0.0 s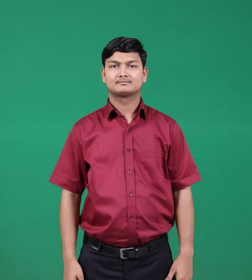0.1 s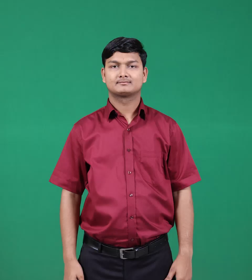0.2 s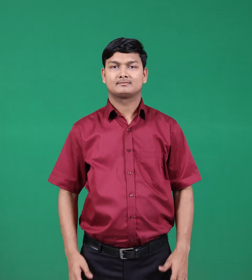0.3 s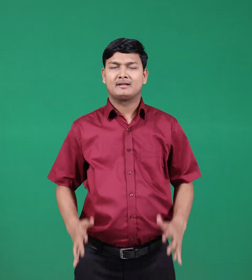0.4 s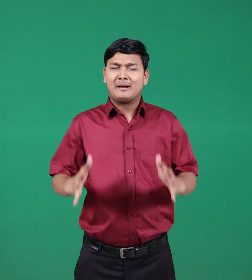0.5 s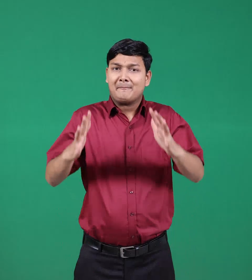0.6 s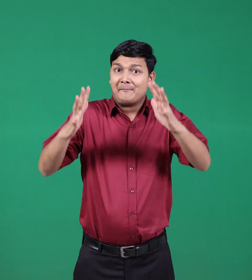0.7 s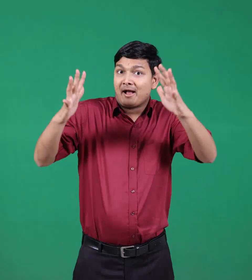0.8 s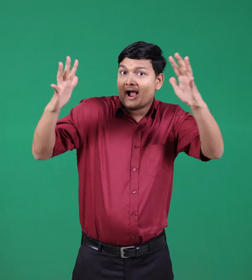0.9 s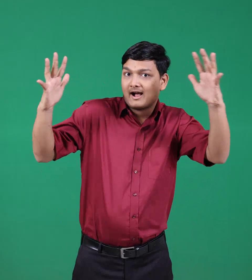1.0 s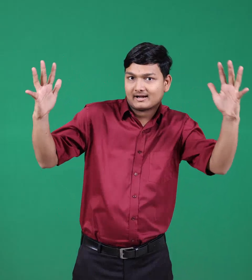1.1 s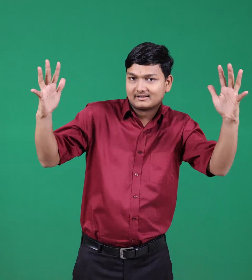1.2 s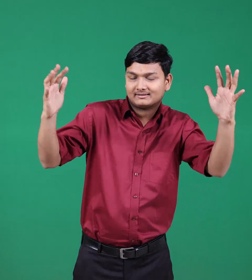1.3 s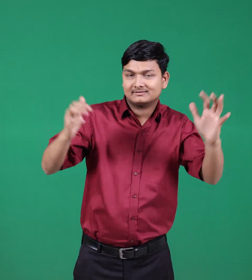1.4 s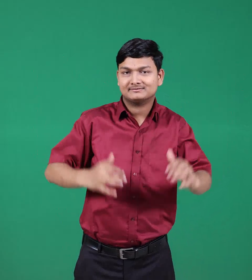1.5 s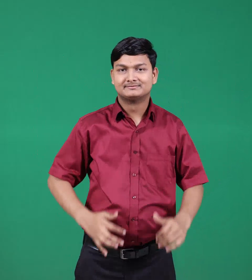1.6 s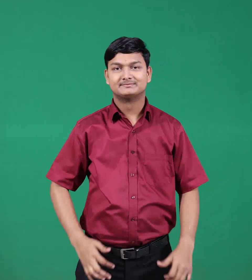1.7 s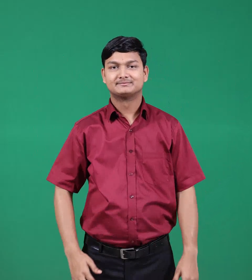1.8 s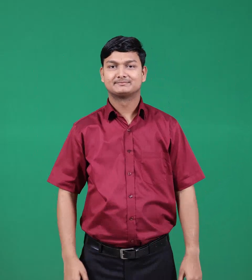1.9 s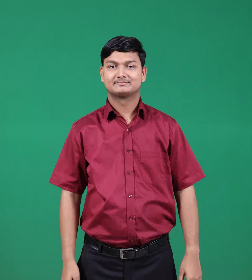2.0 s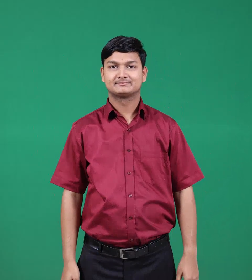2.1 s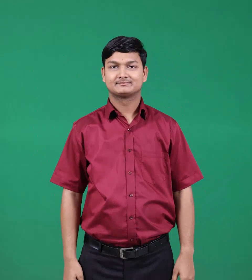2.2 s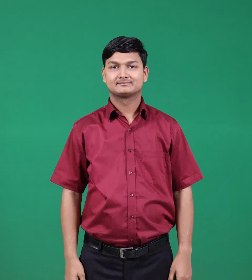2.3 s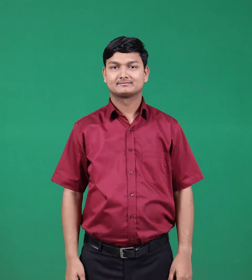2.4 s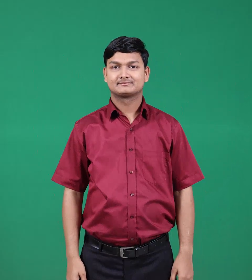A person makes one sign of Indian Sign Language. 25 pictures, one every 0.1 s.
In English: bigger
